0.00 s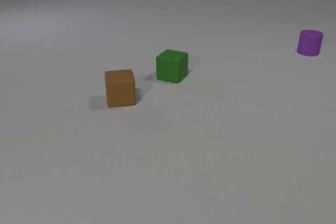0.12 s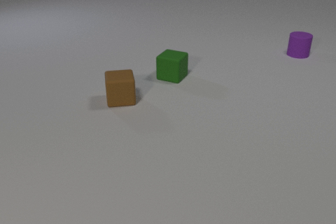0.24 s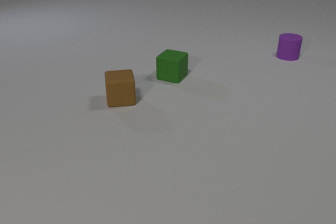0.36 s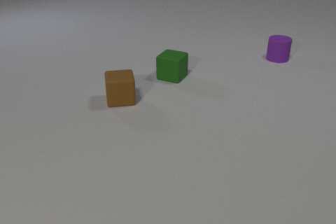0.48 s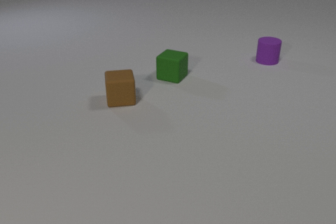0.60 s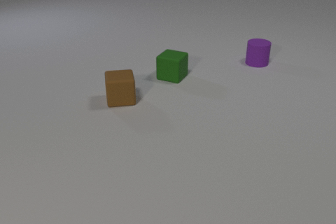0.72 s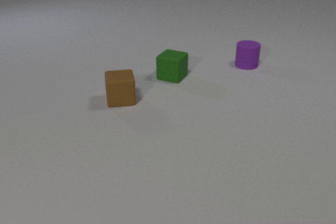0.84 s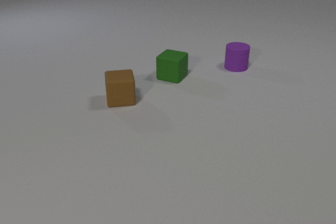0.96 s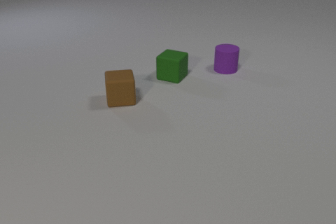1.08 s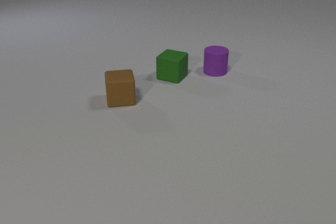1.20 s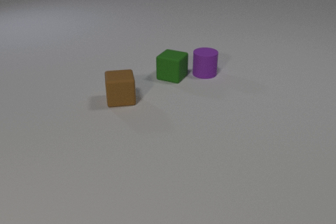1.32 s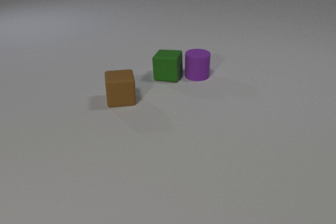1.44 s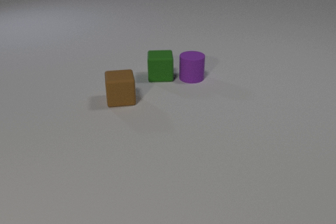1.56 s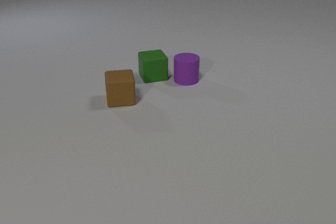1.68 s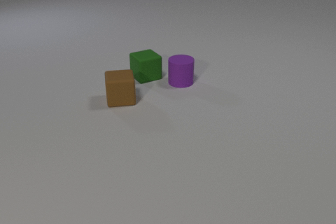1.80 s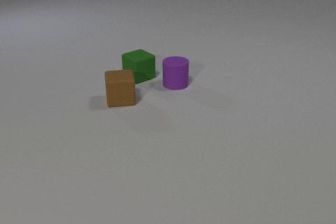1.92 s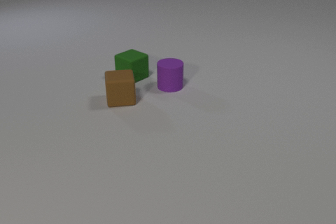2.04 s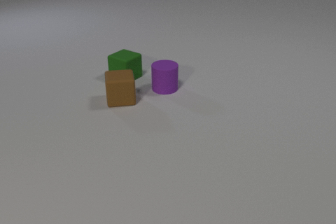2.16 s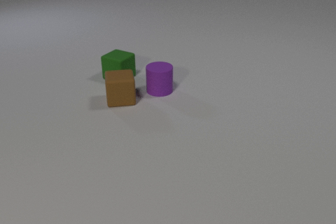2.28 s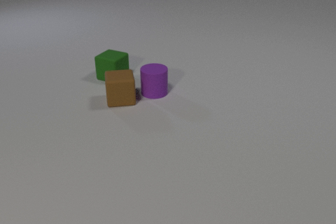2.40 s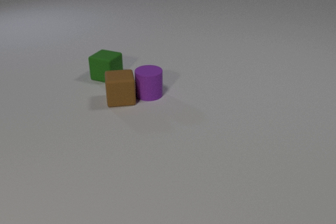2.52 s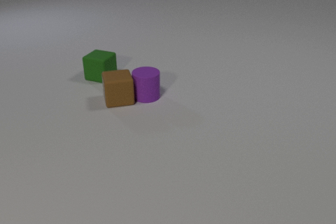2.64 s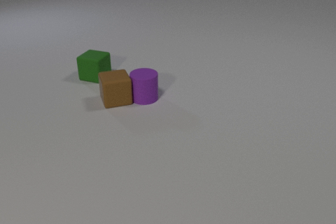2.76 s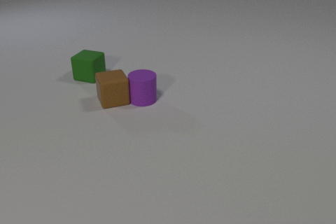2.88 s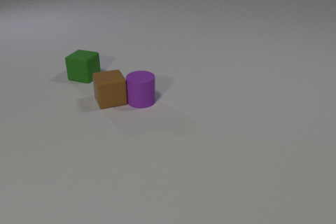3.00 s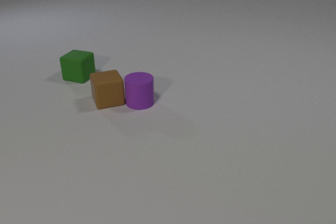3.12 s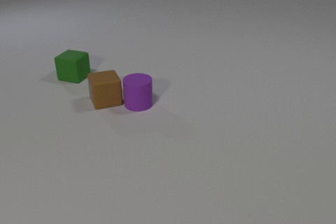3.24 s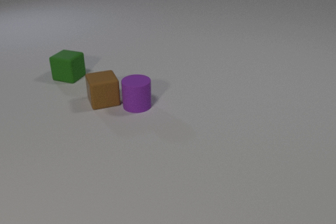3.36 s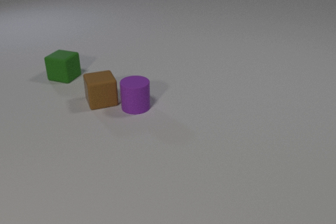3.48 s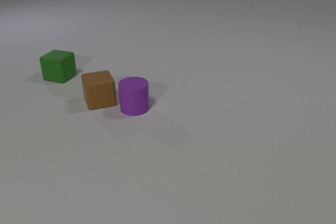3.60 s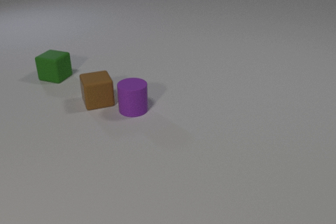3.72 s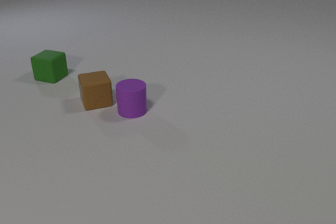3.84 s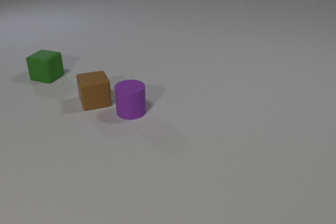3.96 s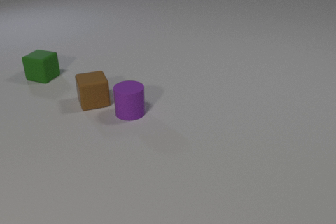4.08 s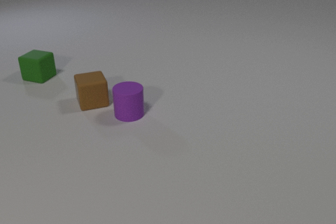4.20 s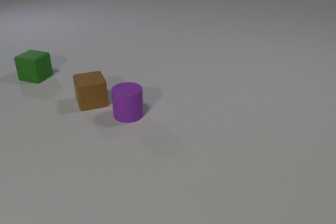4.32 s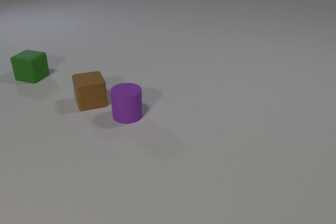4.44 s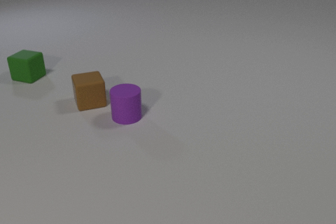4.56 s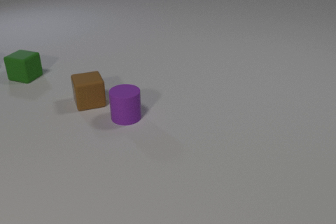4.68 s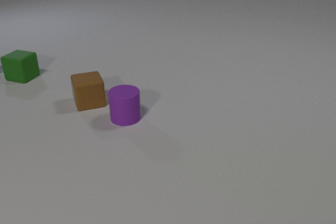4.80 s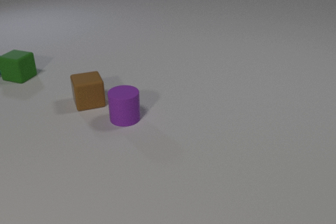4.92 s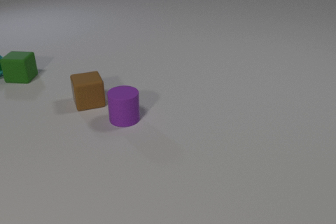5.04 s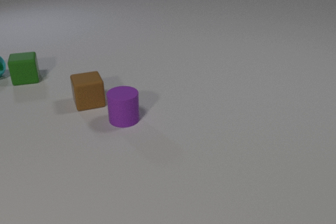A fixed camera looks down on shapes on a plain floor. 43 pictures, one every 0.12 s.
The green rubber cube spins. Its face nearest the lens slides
to the right.
The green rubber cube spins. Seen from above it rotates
counterclockwise.
0.00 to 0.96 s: The purple rubber cylinder slides to the left and toward the camera.
0.96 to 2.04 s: The purple rubber cylinder slides to the left and toward the camera. The green rubber cube slides to the left, spins so that its near face slides to the right, counterclockwise seen from above. The purple rubber cylinder and the green rubber cube collide.
2.04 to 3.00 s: The purple rubber cylinder slides toward the camera and to the left. The green rubber cube slides to the left. The brown rubber cube slides to the left. The purple rubber cylinder and the brown rubber cube collide.
3.00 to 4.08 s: The purple rubber cylinder slides toward the camera and to the left. The green rubber cube slides to the left. The brown rubber cube slides to the left.
4.08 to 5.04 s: The purple rubber cylinder slides toward the camera. The green rubber cube slides to the left, spins counterclockwise seen from above by about 30 degrees, its near face sliding to the right. The cyan metal sphere comes in at the left edge, rolls toward the camera. The green rubber cube and the cyan metal sphere collide.
What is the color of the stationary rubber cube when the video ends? brown.
What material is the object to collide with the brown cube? rubber.
What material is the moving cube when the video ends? rubber.
